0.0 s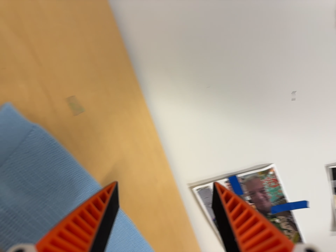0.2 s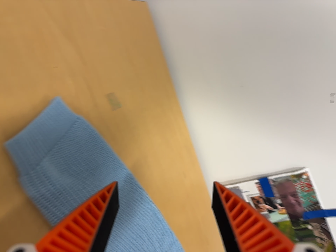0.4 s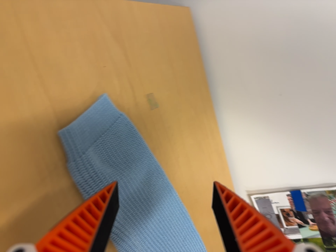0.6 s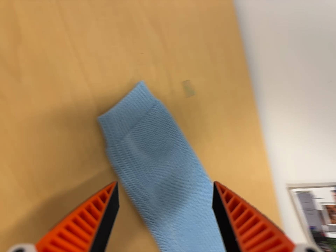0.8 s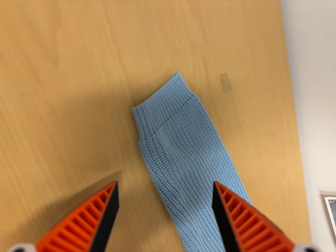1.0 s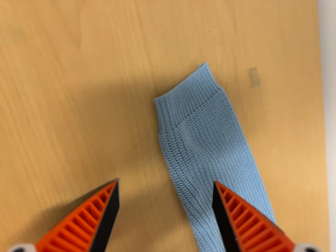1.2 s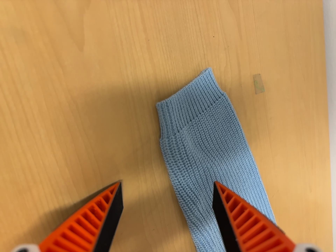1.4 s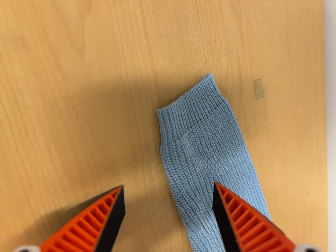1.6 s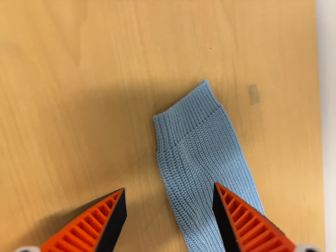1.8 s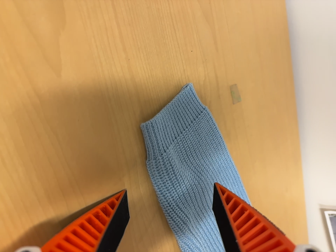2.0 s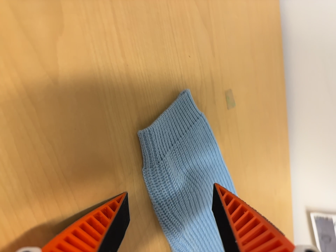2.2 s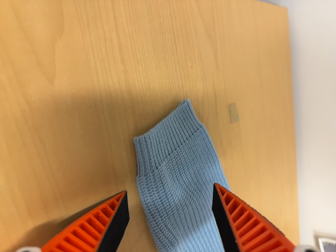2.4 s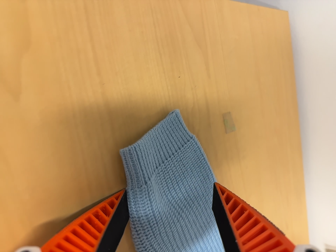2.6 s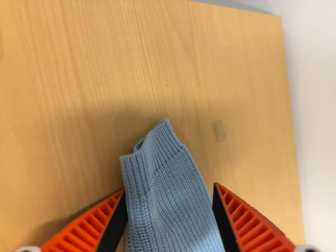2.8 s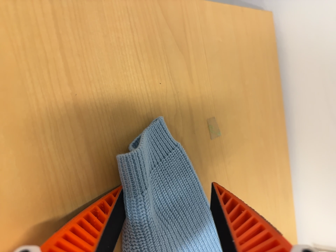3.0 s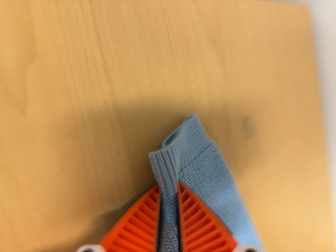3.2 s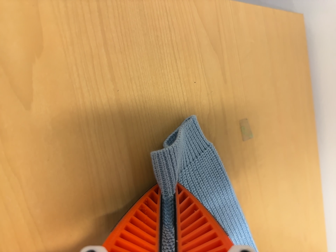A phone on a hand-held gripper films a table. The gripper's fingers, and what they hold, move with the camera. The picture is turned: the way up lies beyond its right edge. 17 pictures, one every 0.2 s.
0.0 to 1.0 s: The scene slides to the right, as the camera pans about 30 degrees to its left. It rolls about its line of sight by about 15 degrees, and the scene rotates clockwise.
1.0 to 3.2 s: The camera travels forward, about 5 cm, so what stands in front looms larger.
The film runs forward here.
